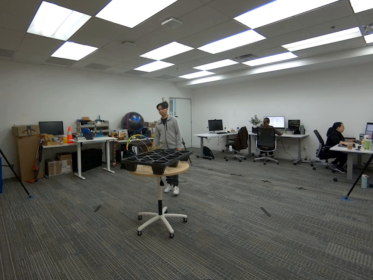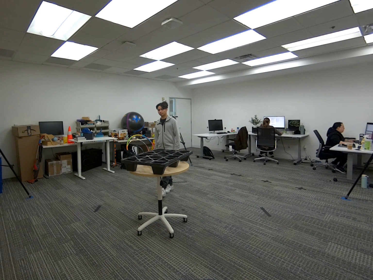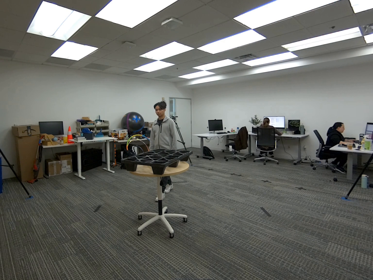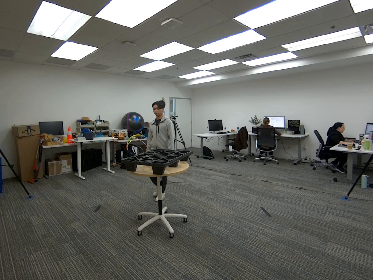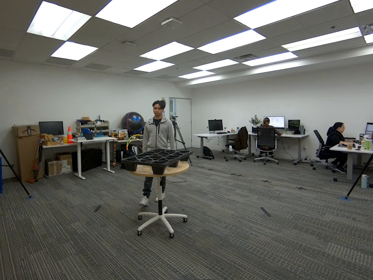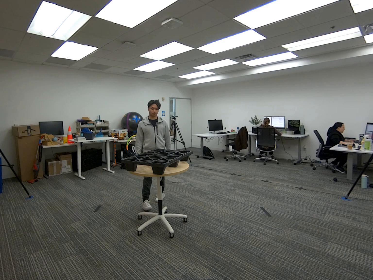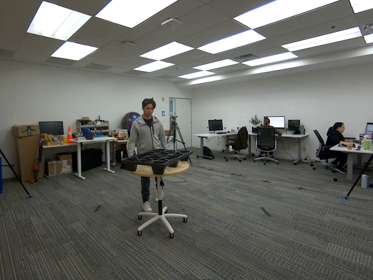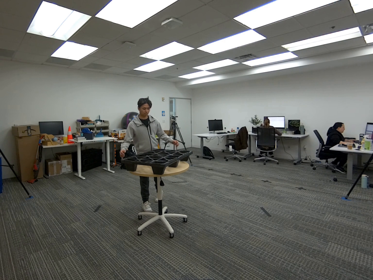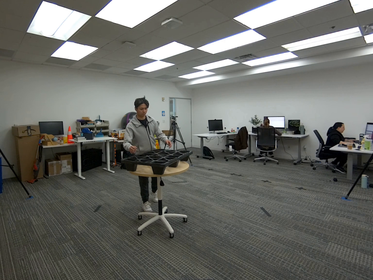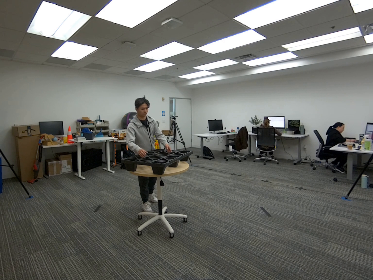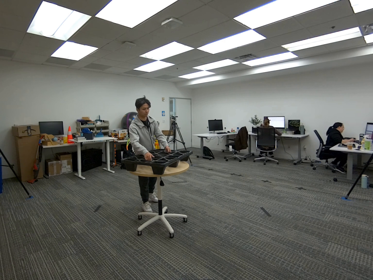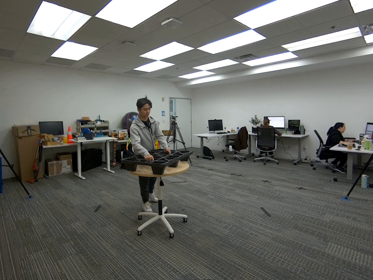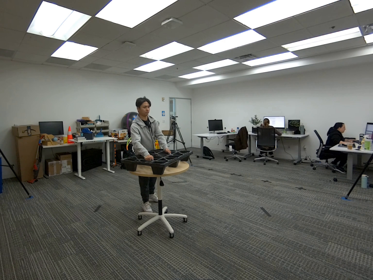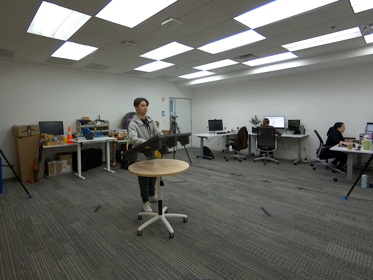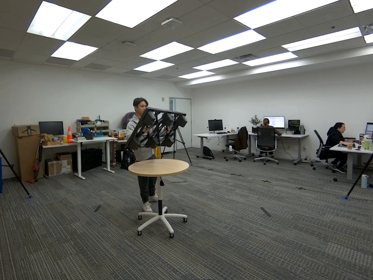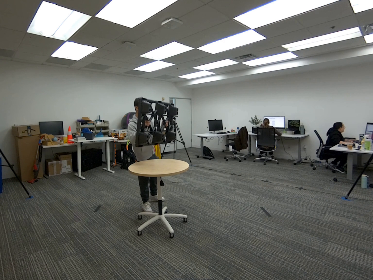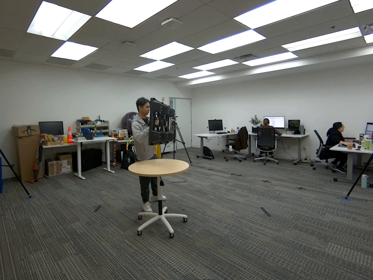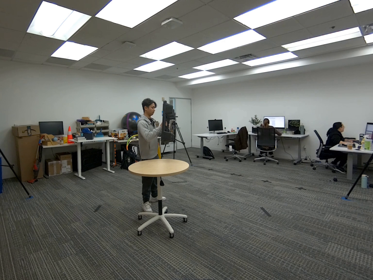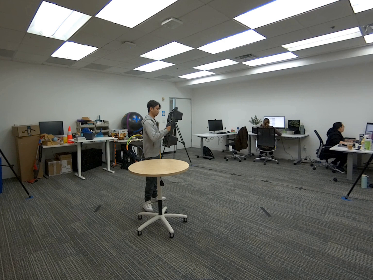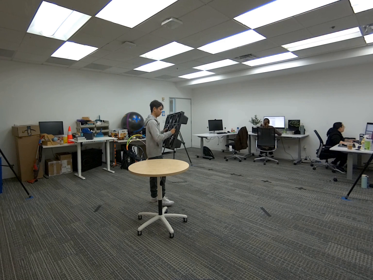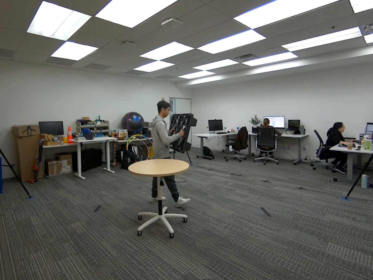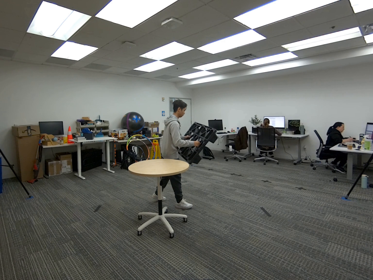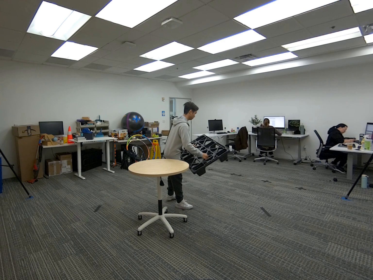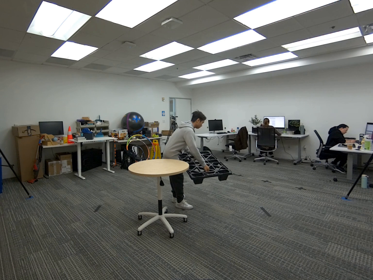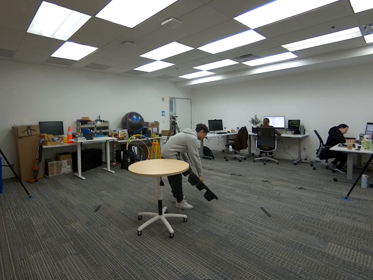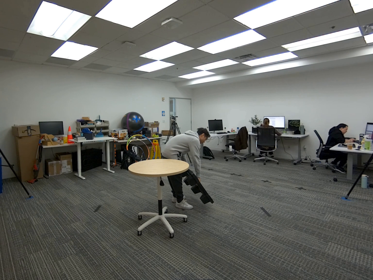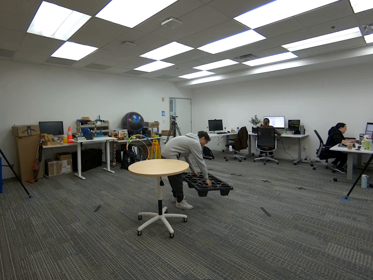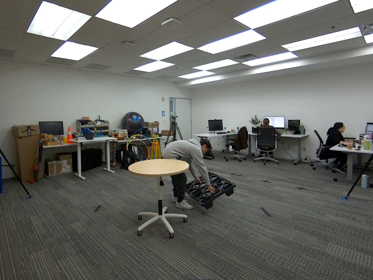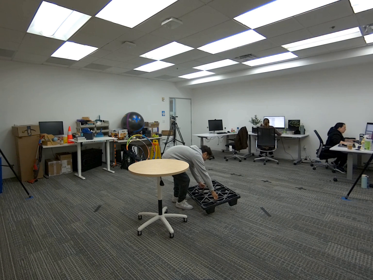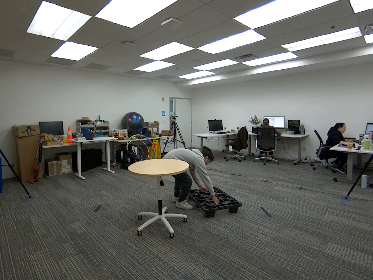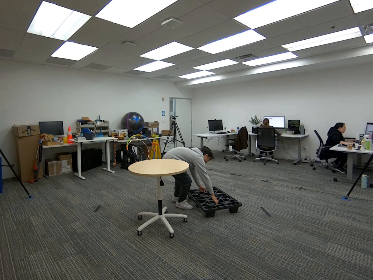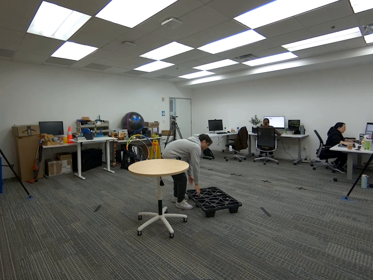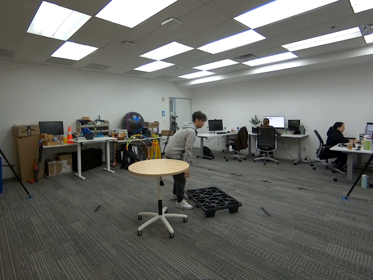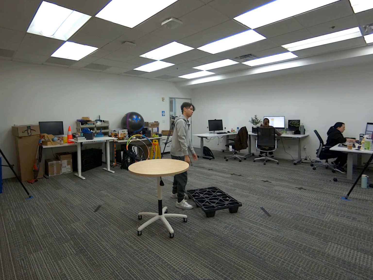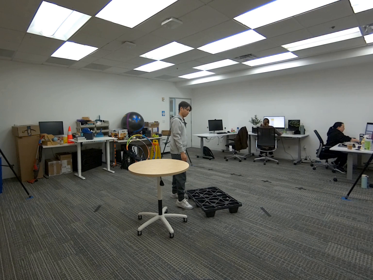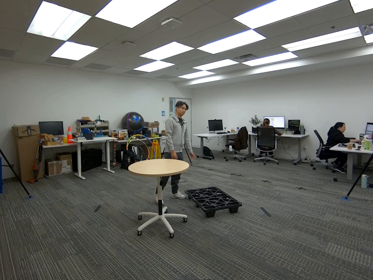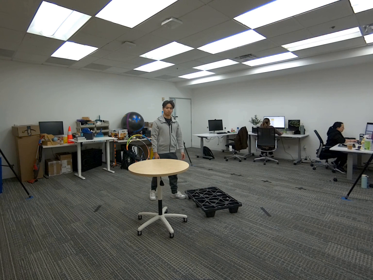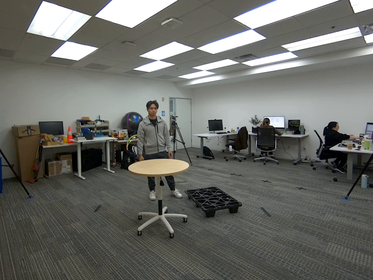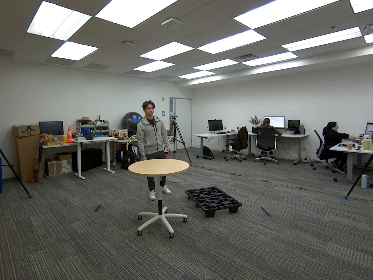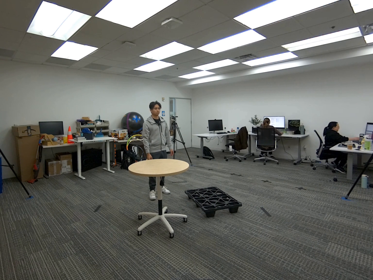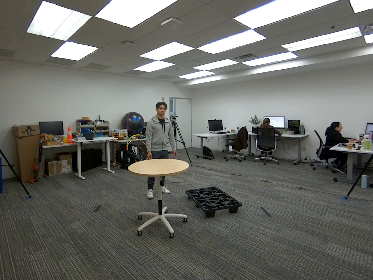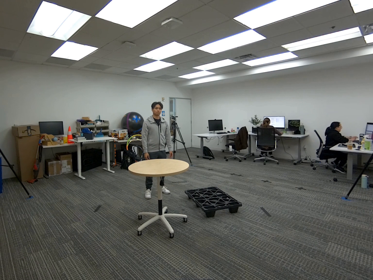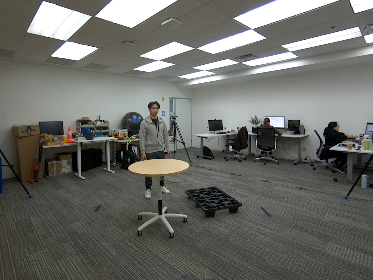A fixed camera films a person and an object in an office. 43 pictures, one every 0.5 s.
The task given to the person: Walk over to the platform on the round table and pick up the platform on the round table and place on the ground.
